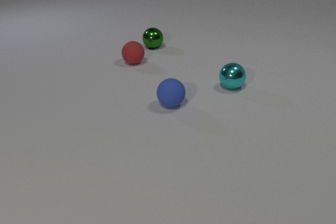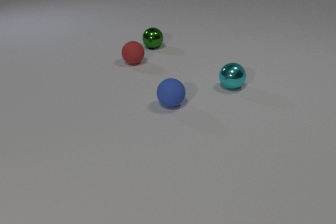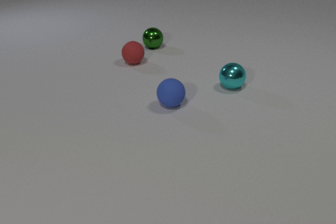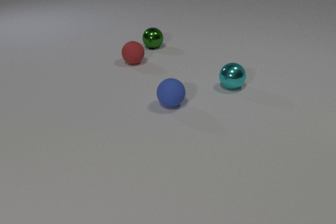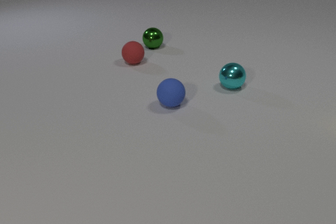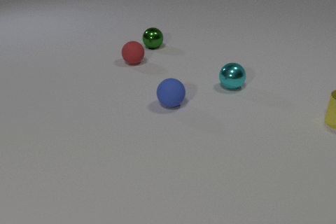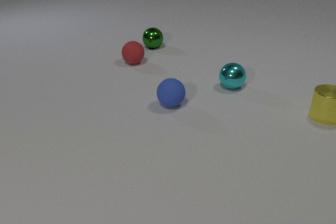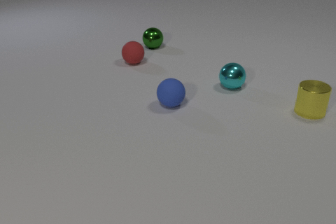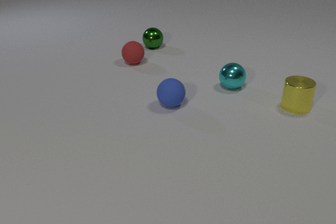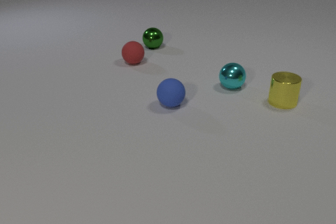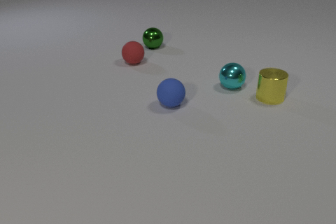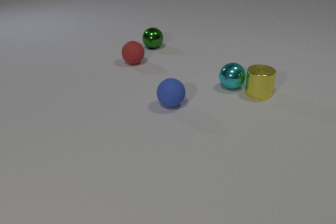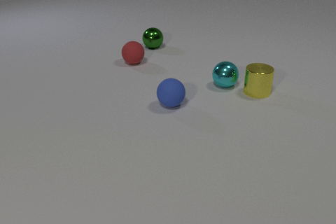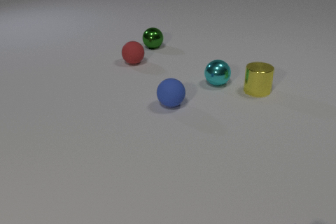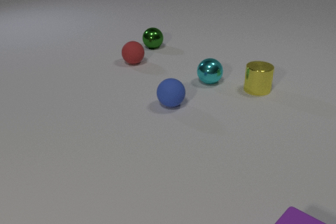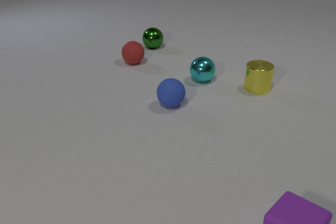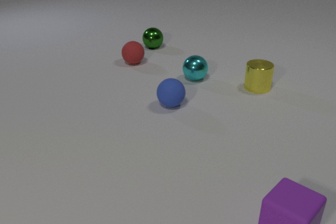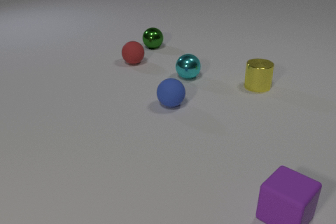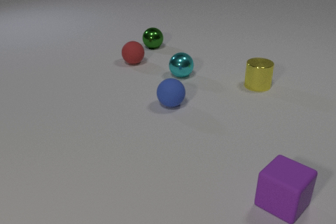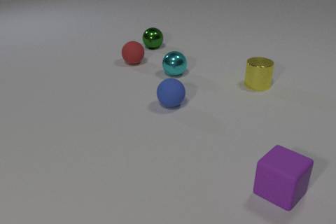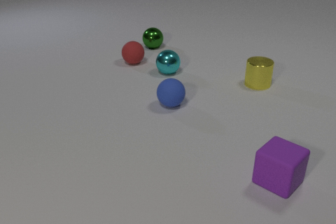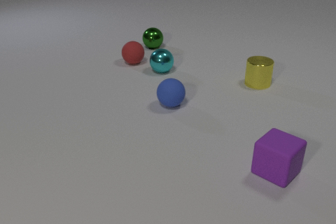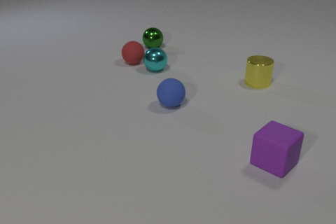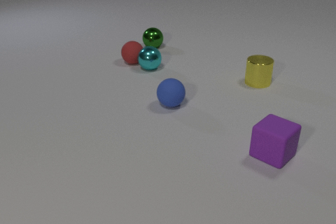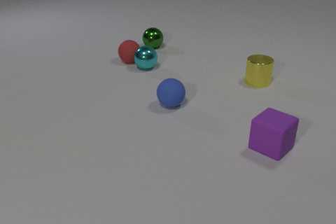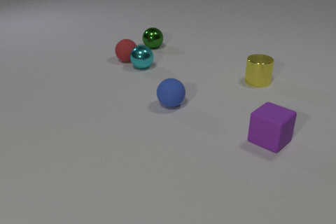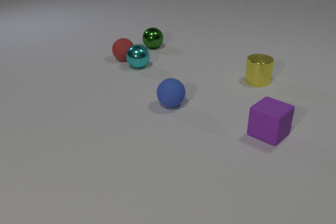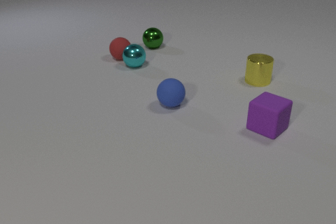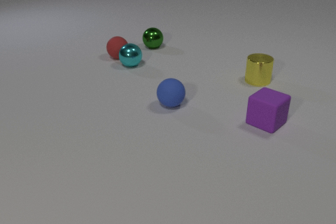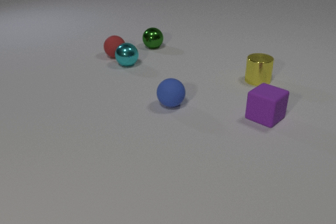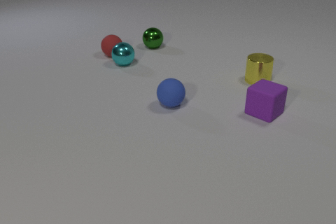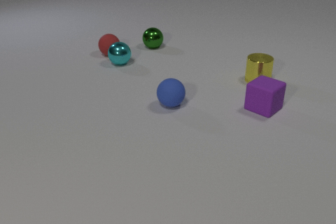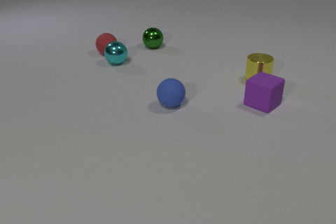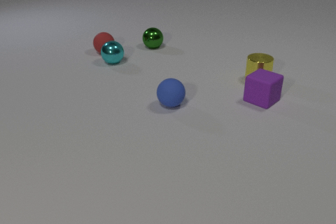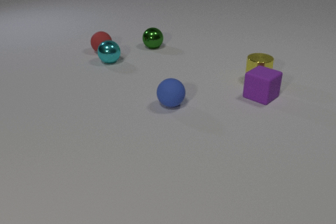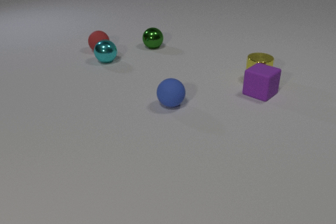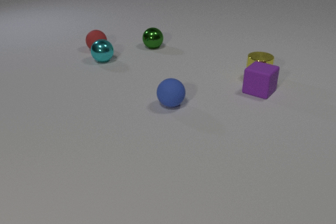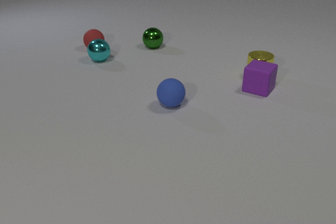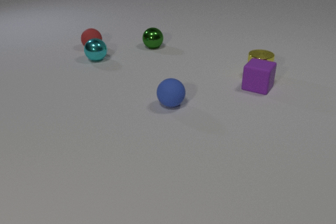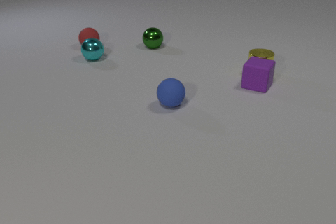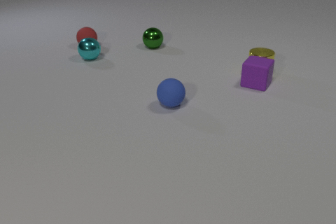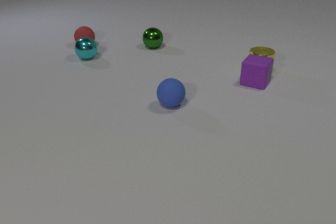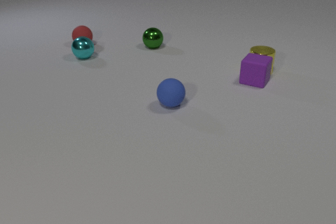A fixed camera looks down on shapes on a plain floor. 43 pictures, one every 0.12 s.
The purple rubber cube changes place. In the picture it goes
away from the camera.
The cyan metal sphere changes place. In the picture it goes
to the left.
0.00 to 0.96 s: The yellow metal cylinder comes in at the right edge, slides to the left.
0.96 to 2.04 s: The yellow metal cylinder slides to the left and away from the camera. The cyan metal sphere rolls to the left and away from the camera. The purple rubber cube comes in at the bottom edge, slides away from the camera. The yellow metal cylinder and the cyan metal sphere collide.
2.04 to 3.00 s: The yellow metal cylinder slides away from the camera. The cyan metal sphere rolls to the left and away from the camera. The purple rubber cube slides away from the camera. The red rubber sphere rolls away from the camera and to the left. The cyan metal sphere and the red rubber sphere collide.
3.00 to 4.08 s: The cyan metal sphere rolls to the left and away from the camera. The purple rubber cube slides away from the camera. The red rubber sphere rolls away from the camera and to the left.
4.08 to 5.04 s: The yellow metal cylinder slides away from the camera. The cyan metal sphere rolls to the left and away from the camera. The purple rubber cube slides away from the camera. The red rubber sphere rolls away from the camera and to the left. The yellow metal cylinder and the purple rubber cube collide.
How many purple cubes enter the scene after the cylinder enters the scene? 1.
What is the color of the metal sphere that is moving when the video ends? cyan.
What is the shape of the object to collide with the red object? sphere.
